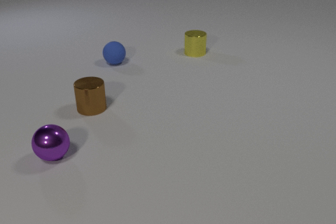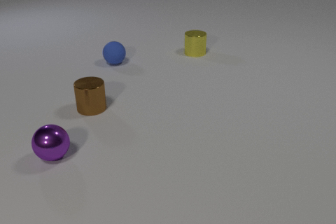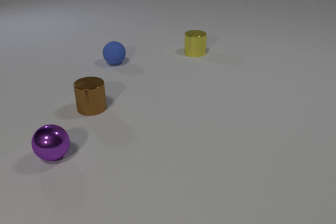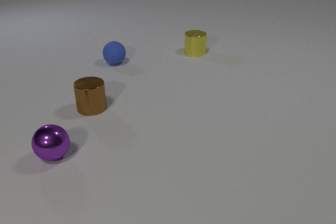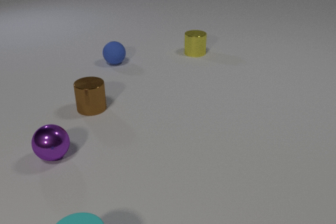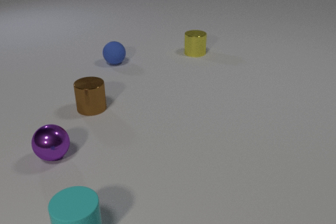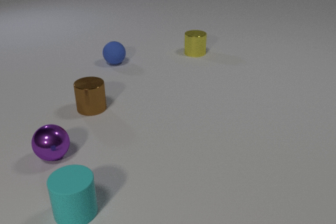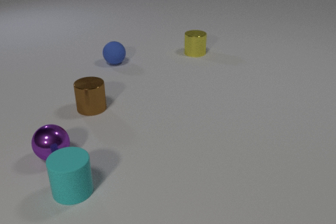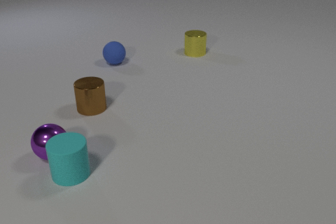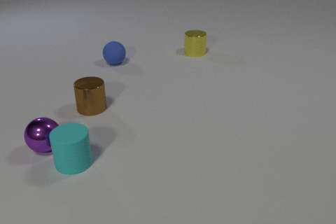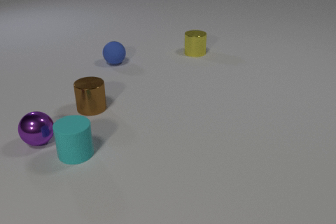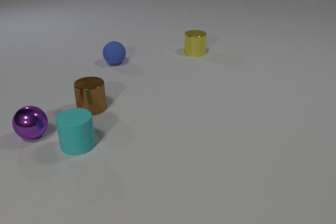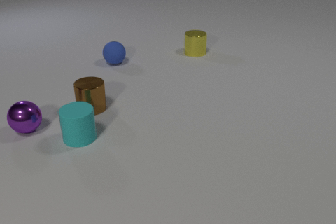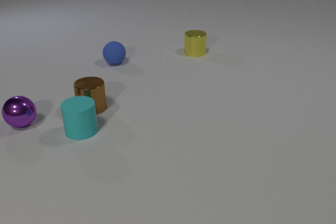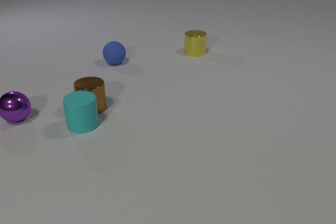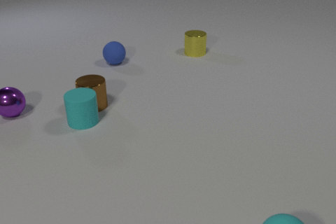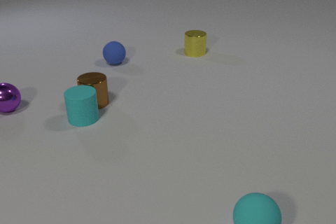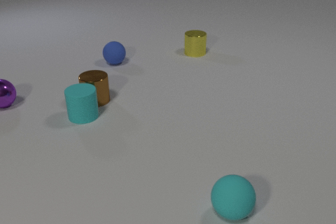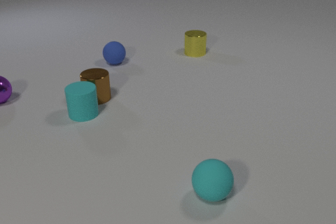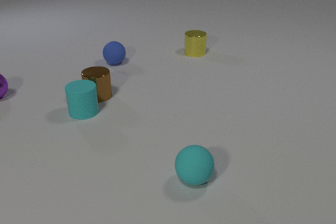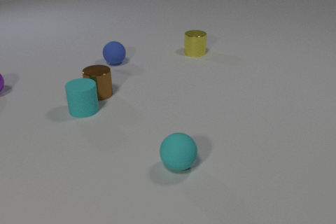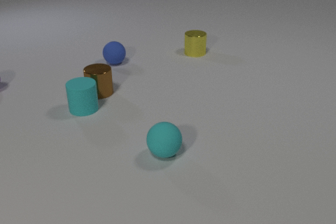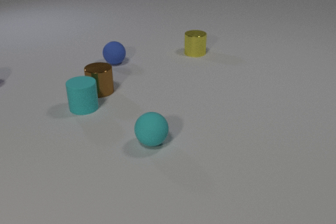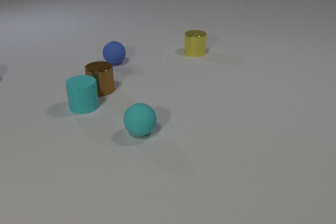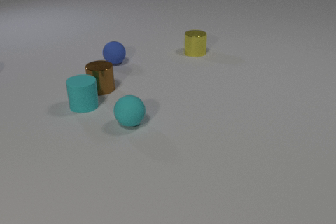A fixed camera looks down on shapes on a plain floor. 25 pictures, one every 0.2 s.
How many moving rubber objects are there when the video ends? 2.
Are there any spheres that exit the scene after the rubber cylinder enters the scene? yes.
How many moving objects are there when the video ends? 3.
0.0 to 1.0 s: The cyan rubber cylinder comes in at the bottom edge, slides away from the camera.
1.0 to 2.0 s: The cyan rubber cylinder slides away from the camera. The purple metal sphere rolls away from the camera and to the left. The cyan rubber cylinder and the purple metal sphere collide.
2.0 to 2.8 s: The cyan rubber cylinder slides away from the camera. The purple metal sphere rolls away from the camera.
2.8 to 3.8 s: The cyan rubber cylinder slides away from the camera. The purple metal sphere rolls away from the camera. The brown metal cylinder slides away from the camera. The cyan rubber sphere comes in at the bottom edge, rolls to the left and away from the camera. The cyan rubber cylinder and the brown metal cylinder collide.
3.8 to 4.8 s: The cyan rubber cylinder slides away from the camera. The purple metal sphere rolls away from the camera, leaves at the left edge. The brown metal cylinder slides away from the camera. The cyan rubber sphere rolls away from the camera and to the left.
